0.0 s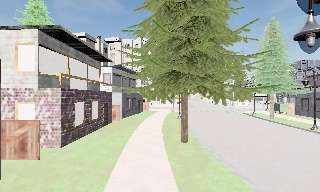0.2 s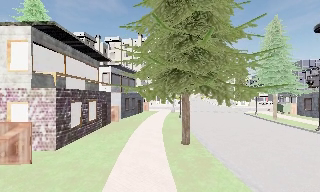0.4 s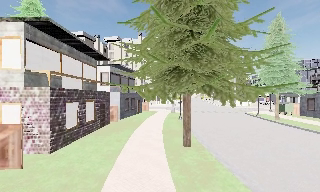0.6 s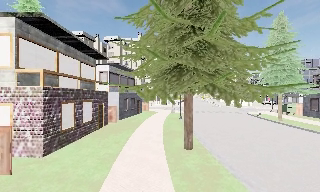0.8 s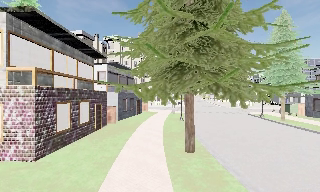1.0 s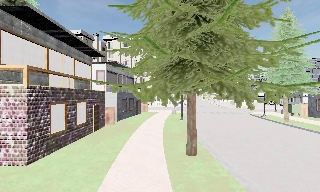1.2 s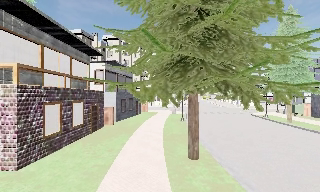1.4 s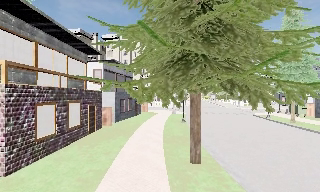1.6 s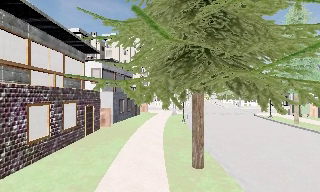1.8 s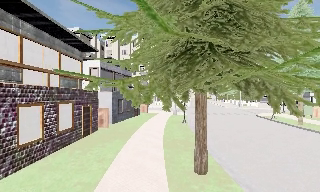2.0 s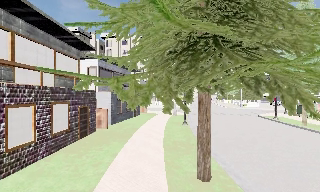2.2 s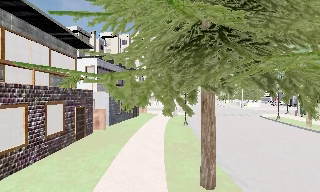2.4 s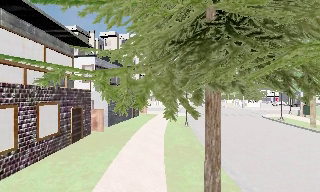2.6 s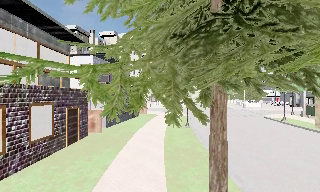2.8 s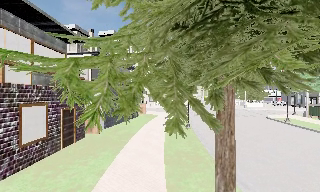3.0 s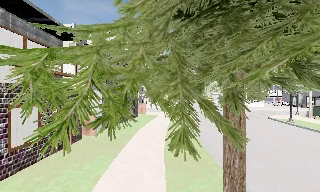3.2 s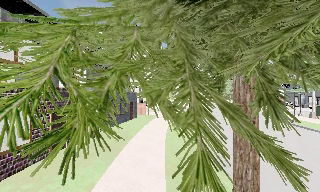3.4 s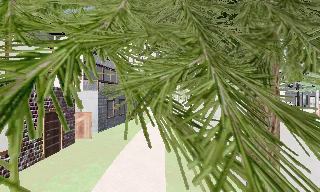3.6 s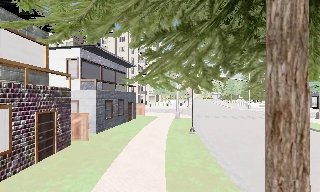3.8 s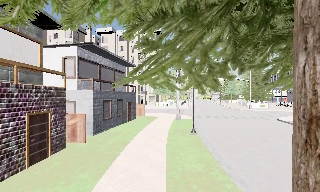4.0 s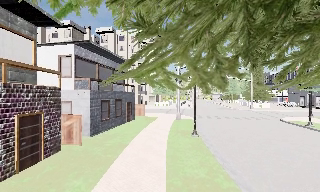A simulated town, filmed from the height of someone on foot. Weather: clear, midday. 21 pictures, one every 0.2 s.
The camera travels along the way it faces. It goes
forward.
0.0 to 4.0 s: The camera travels forward, about 8 m, so what stands in front looms larger.
The film runs forward here.
